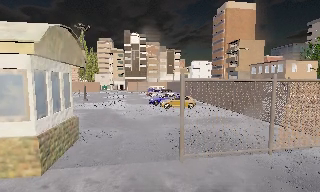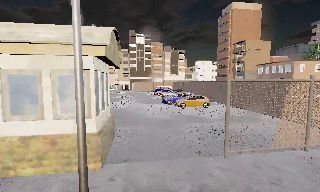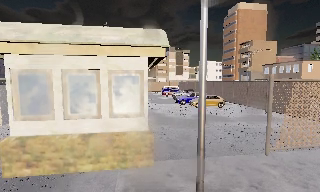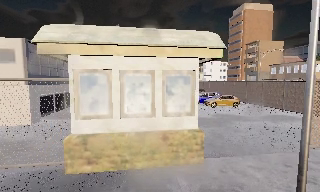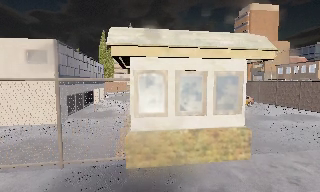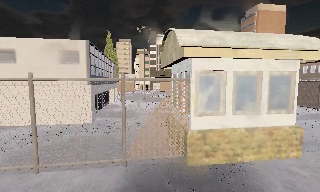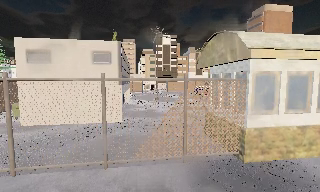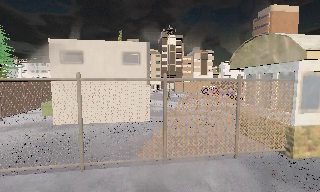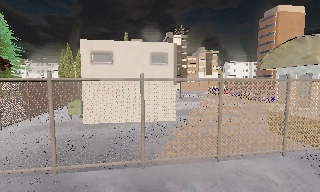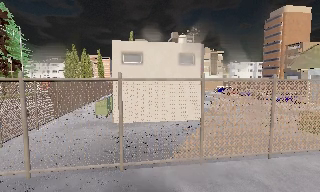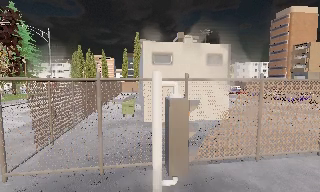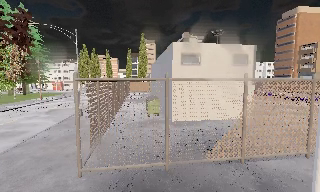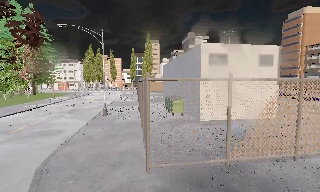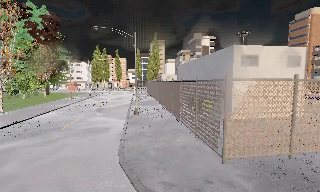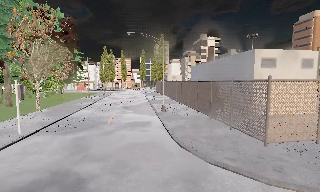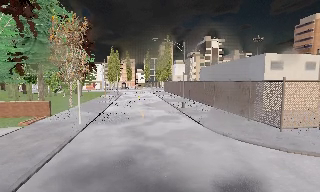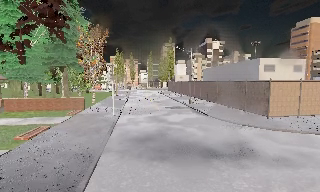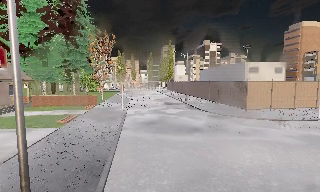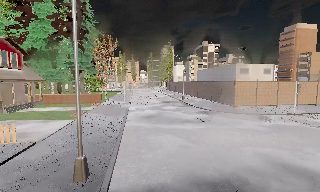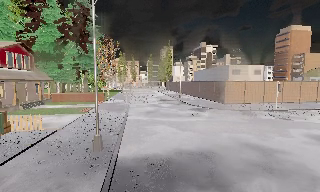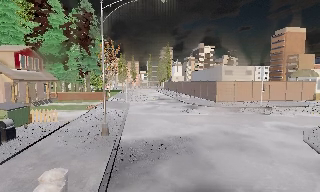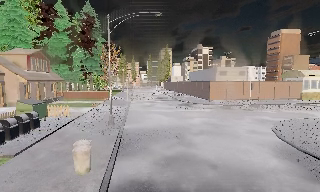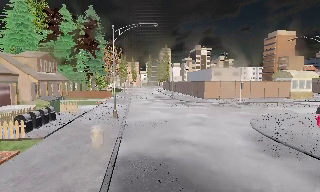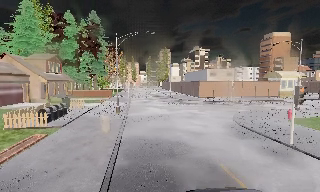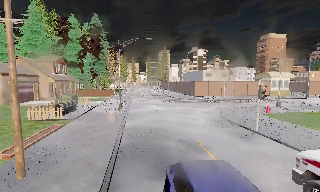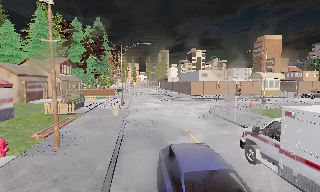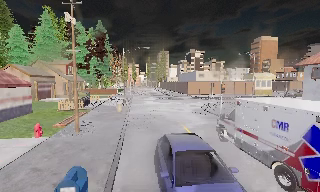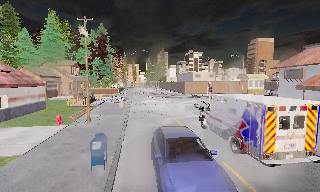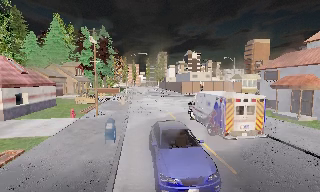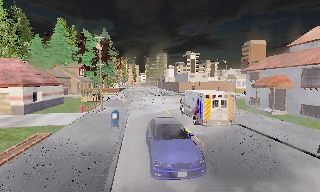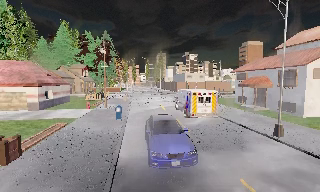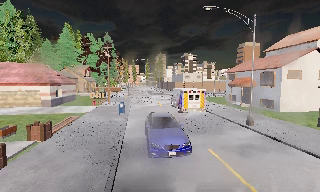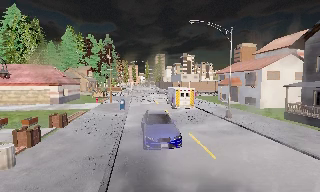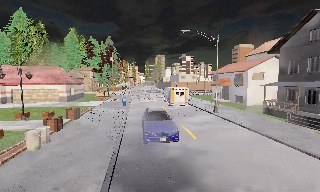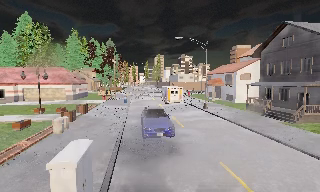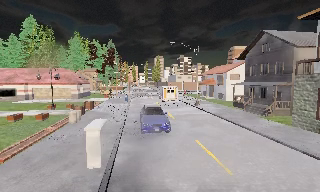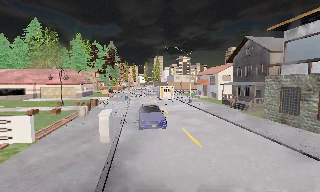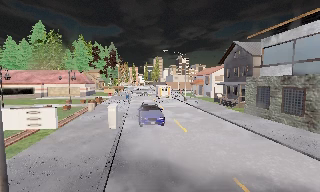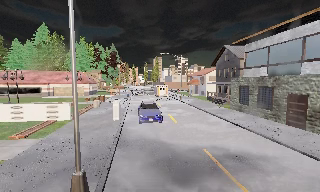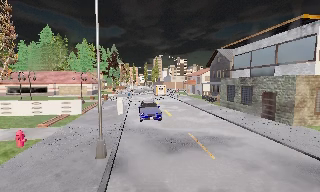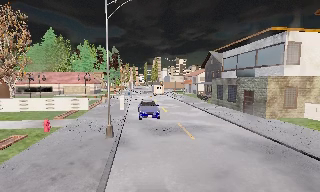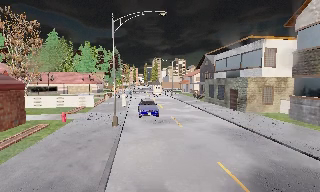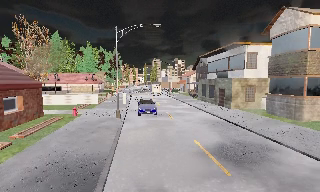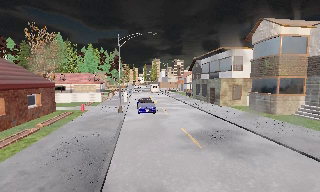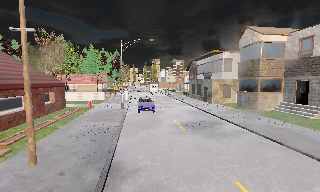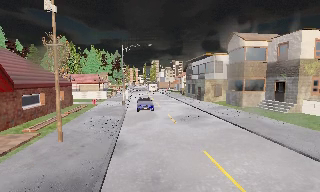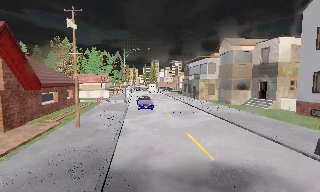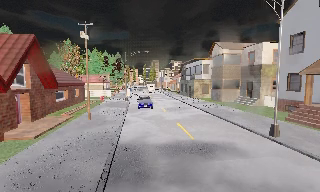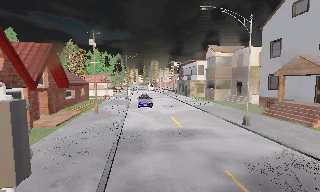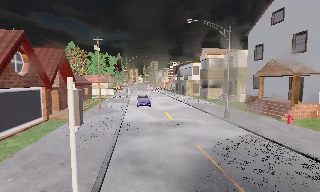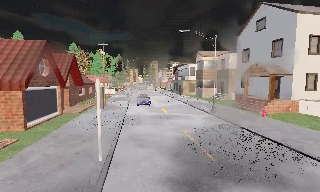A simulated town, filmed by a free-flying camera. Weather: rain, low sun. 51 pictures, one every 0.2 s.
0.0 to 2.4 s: The camera travels to its left, about 25 m, so close, fixed things drift to the right.
2.4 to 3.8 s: The camera travels backward and to its left, about 18 m, so what stands in front gets smaller.
3.8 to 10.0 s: The camera travels backward, about 70 m, so what stands in front gets smaller.
The film runs forward here.
